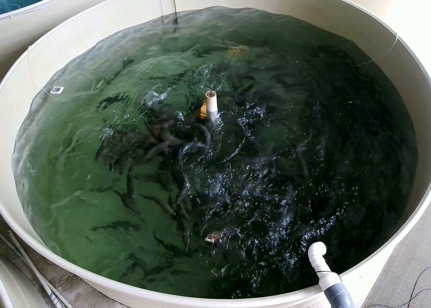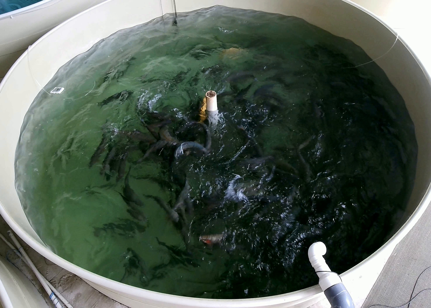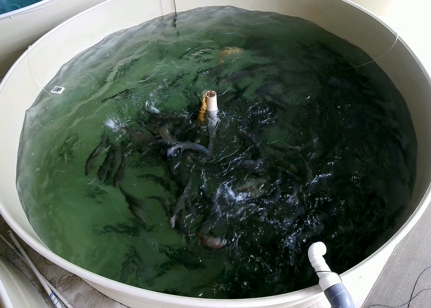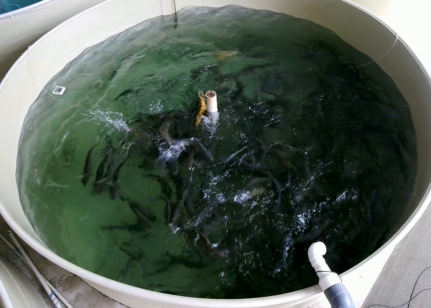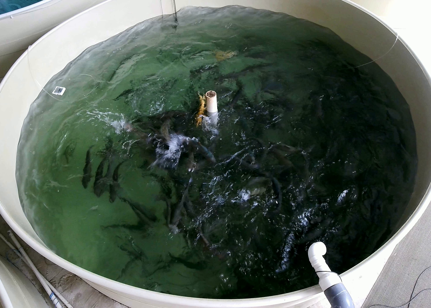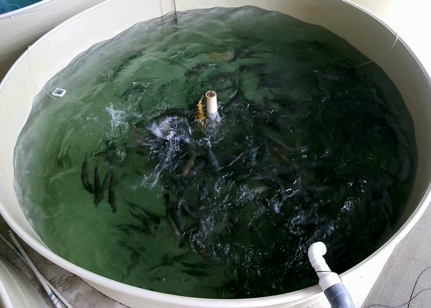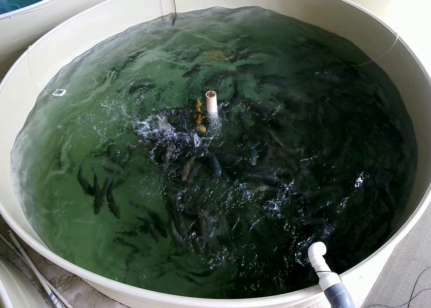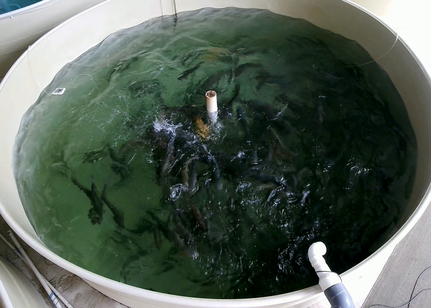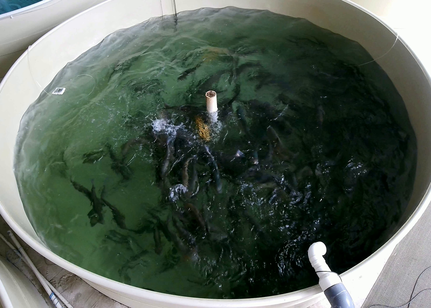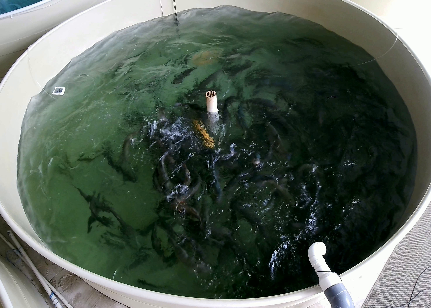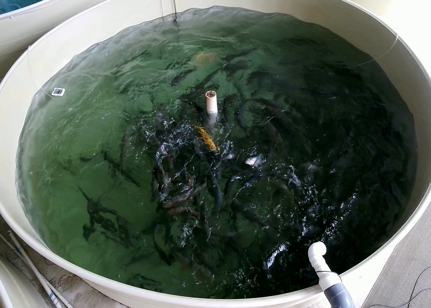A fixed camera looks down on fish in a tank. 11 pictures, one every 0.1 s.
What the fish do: Strong feeding.
